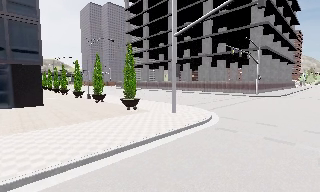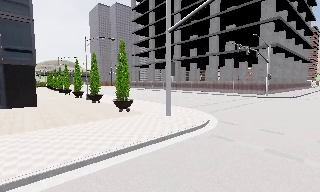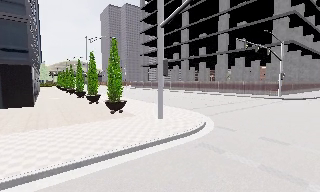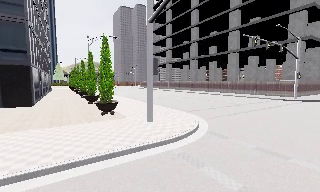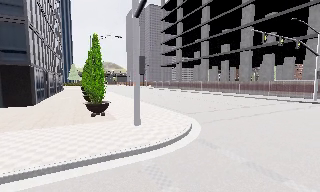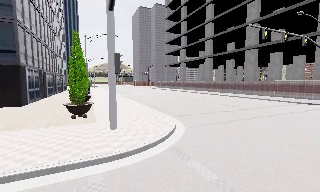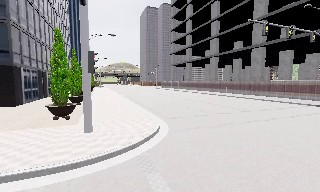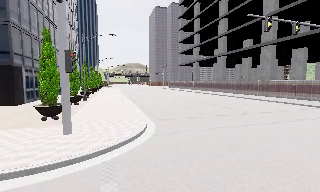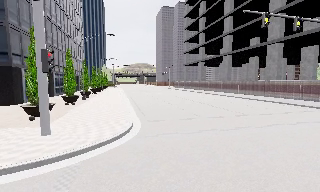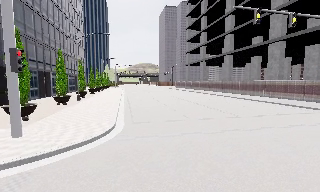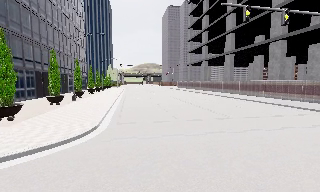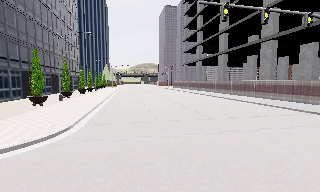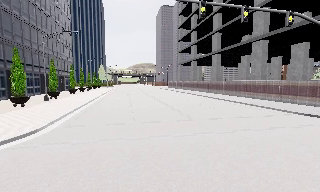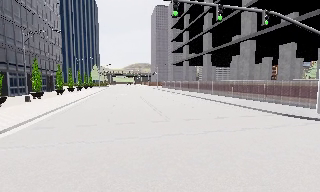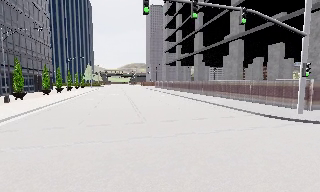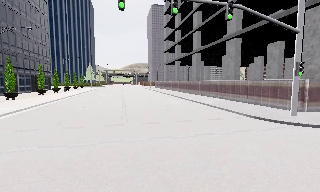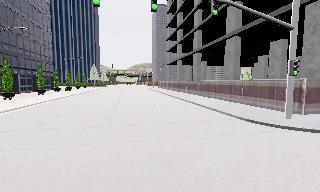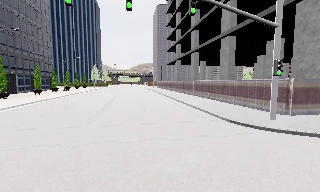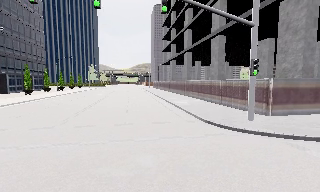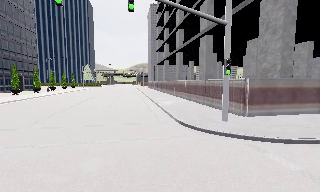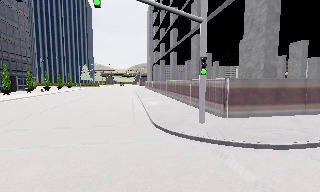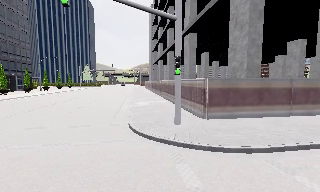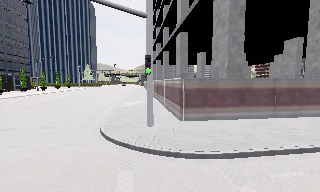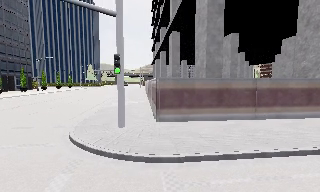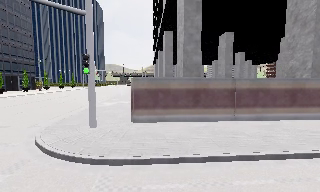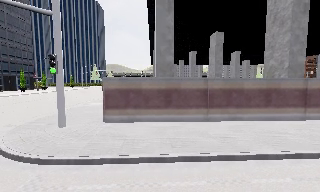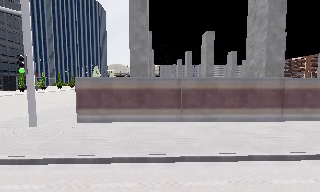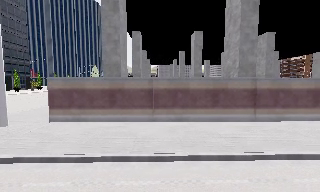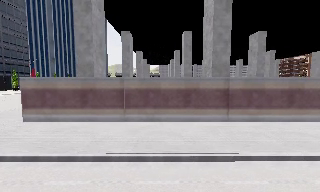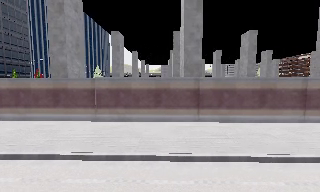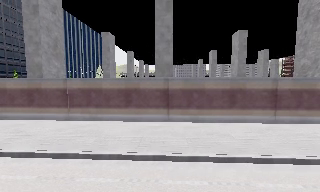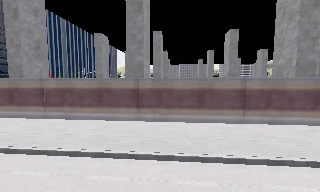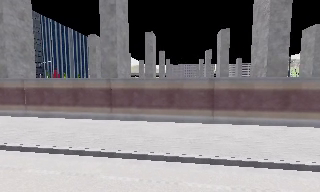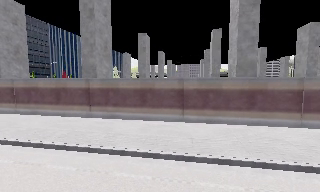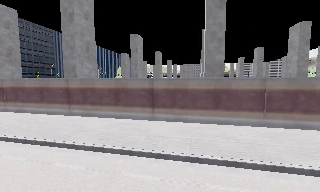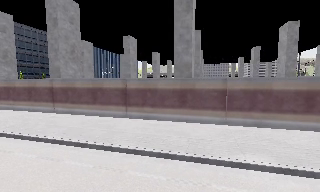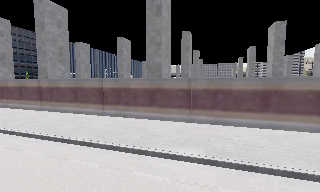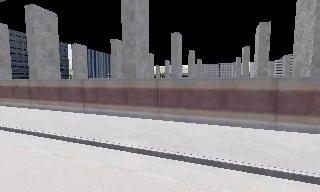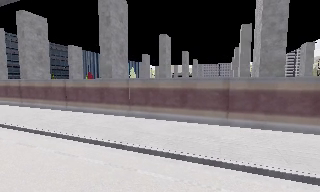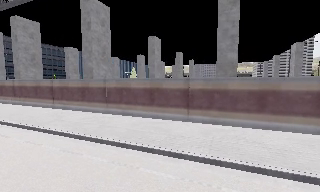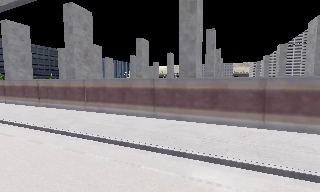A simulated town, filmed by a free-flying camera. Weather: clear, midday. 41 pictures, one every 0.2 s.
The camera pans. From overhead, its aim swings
counterclockwise.
0.0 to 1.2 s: The camera pans to its left, which is counterclockwise from overhead, by about 20 degrees. It travels to its right and forward, about 9 m.
1.2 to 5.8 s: The camera pans to its left, which is counterclockwise from overhead, by about 20 degrees. It travels to its right, about 30 m, so close, fixed things drift to the left.
5.8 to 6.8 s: The camera pans to its left, which is counterclockwise from overhead, by about 10 degrees. It travels to its right, about 9 m, so close, fixed things drift to the left.
6.8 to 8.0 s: The camera travels to its right, about 12 m, so close, fixed things drift to the left.
The film runs backward here.
